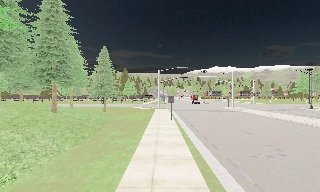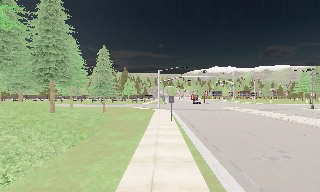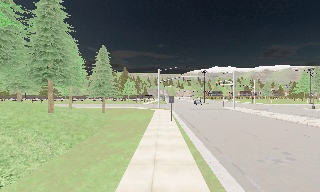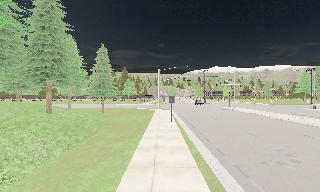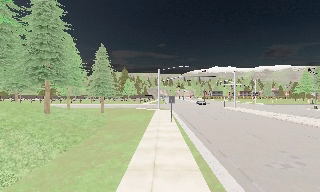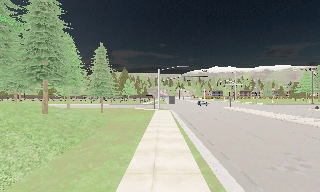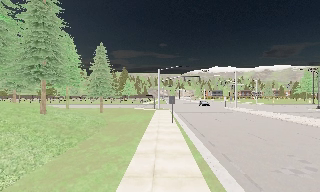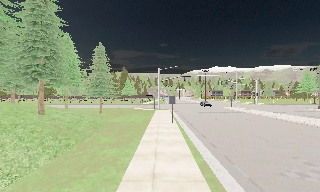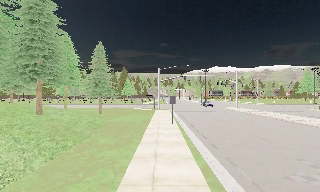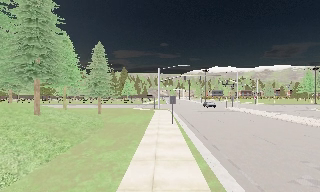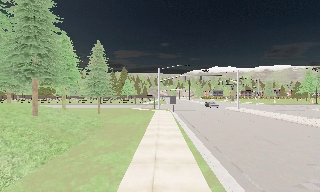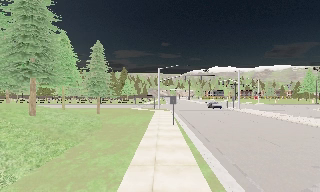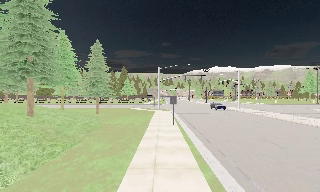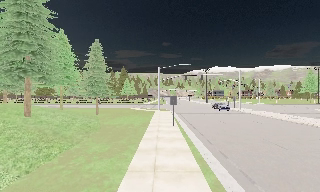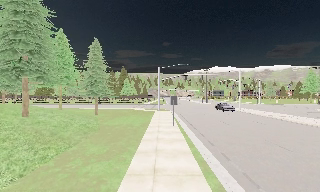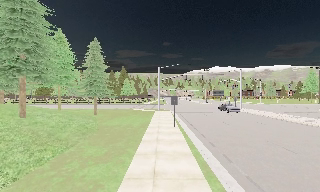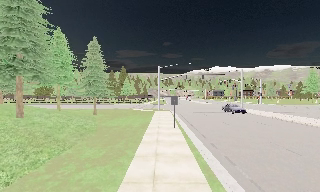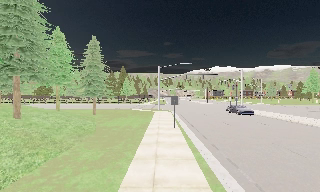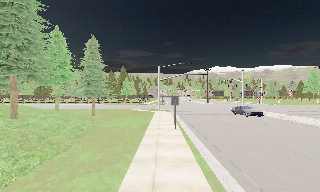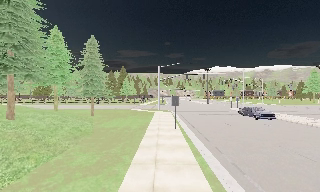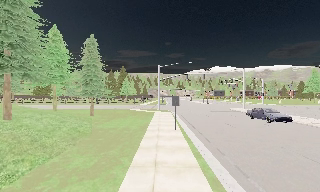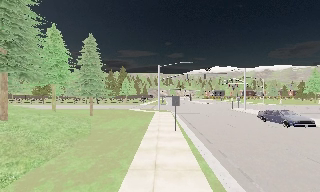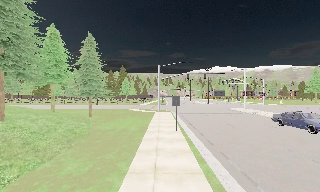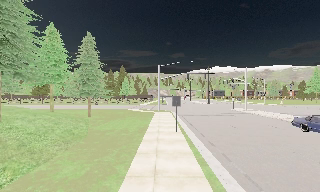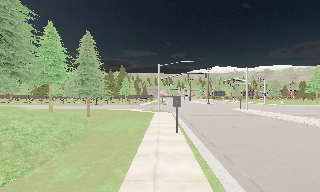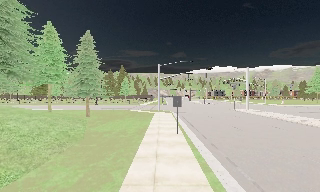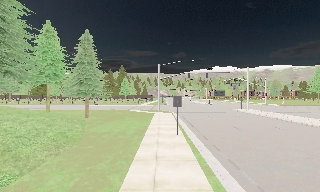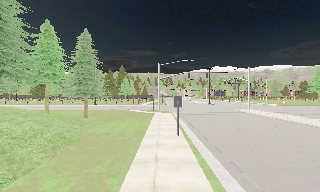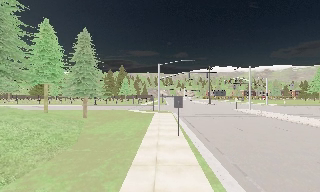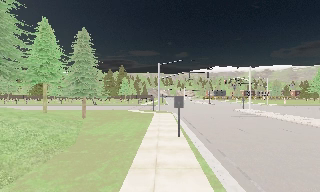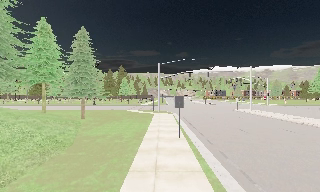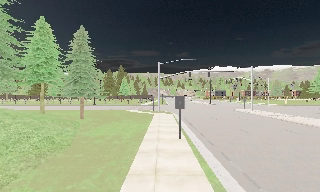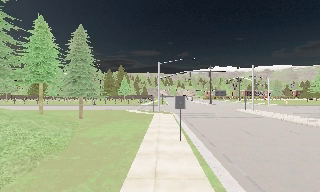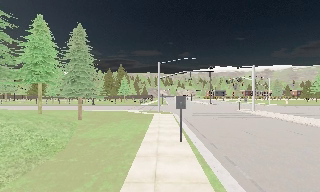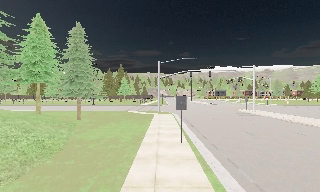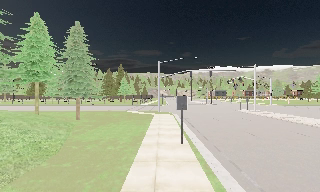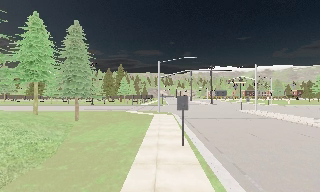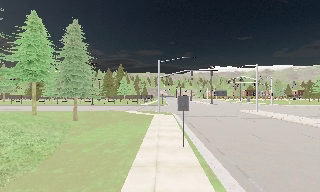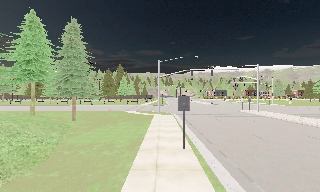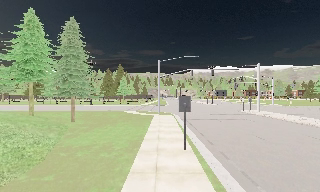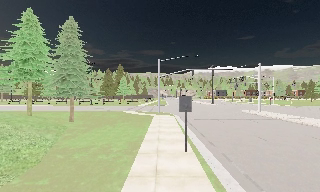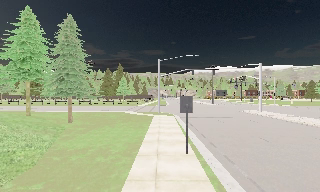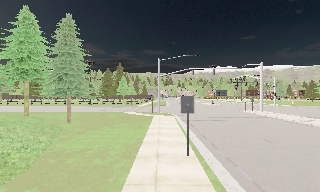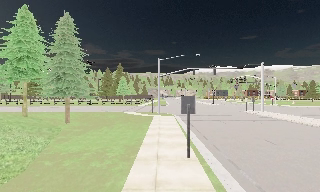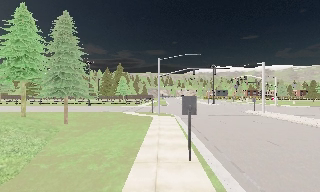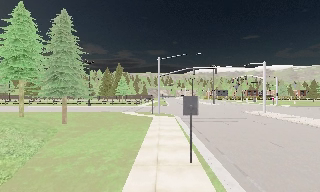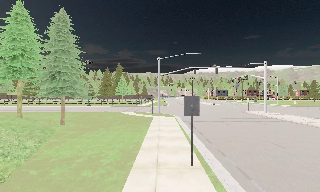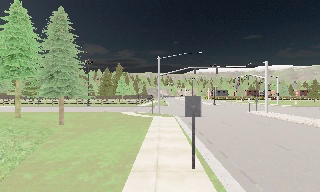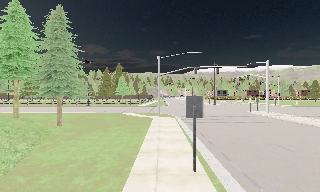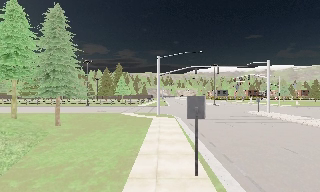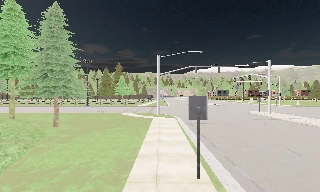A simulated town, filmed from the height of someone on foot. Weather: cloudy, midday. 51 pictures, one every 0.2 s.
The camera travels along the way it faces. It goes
forward.
0.0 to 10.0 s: The camera travels forward, about 12 m, so what stands in front looms larger.
The film runs forward here.
